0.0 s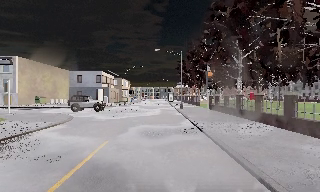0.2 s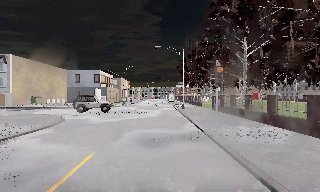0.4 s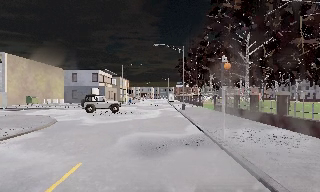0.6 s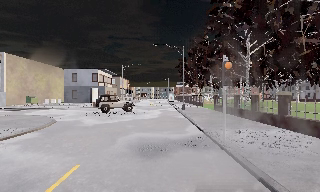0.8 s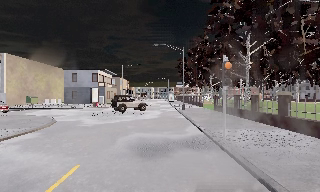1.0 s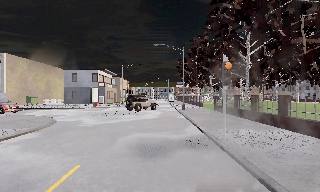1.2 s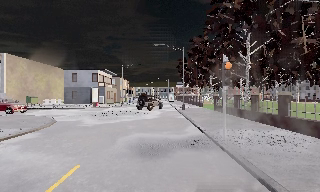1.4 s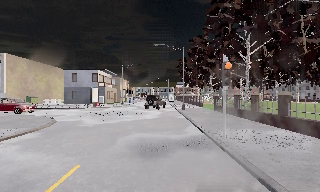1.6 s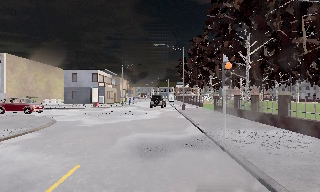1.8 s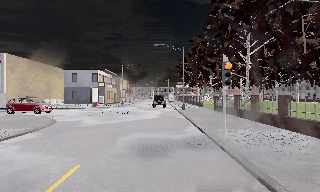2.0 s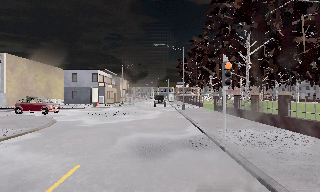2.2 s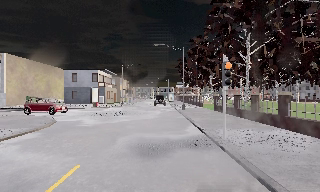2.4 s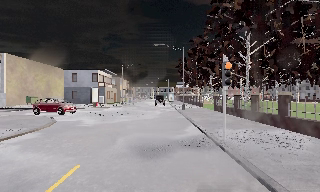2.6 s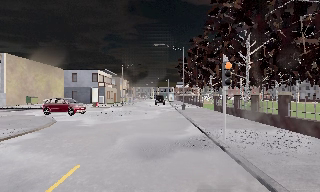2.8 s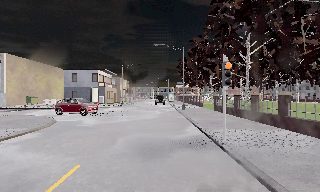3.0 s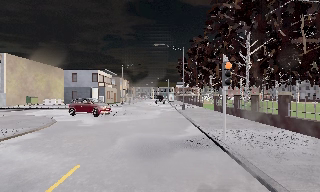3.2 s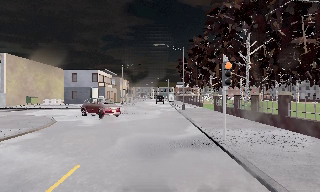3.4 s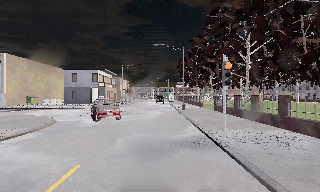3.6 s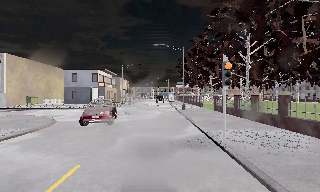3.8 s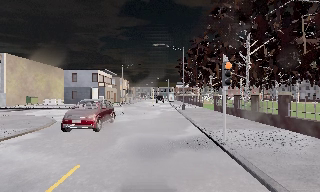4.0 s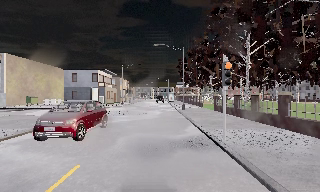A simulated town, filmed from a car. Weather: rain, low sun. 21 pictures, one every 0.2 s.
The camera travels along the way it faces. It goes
forward.
0.0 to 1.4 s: The camera travels forward, about 2 m, so what stands in front looms larger. It loses speed.
1.4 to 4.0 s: The camera keeps its place and its aim.
The film runs forward here.
